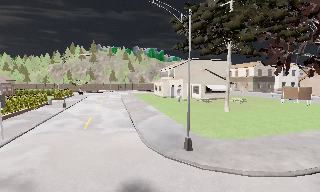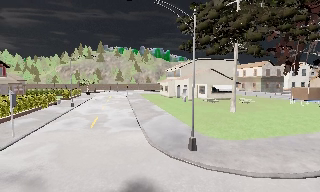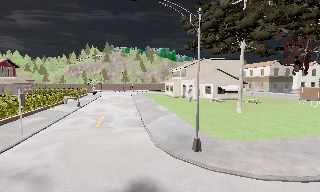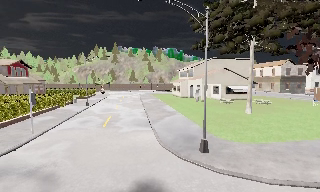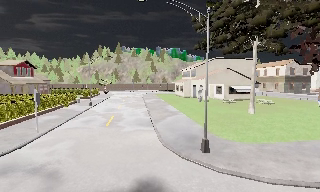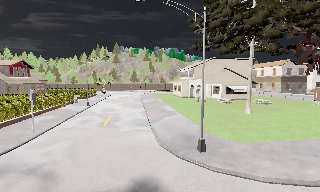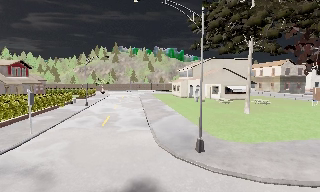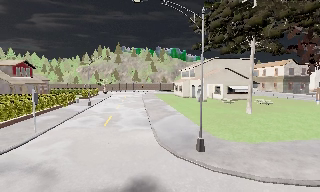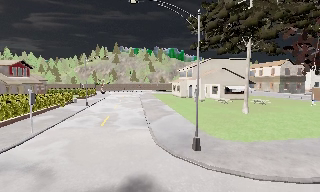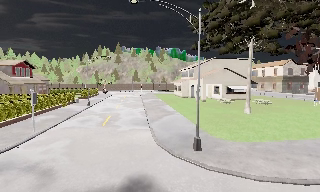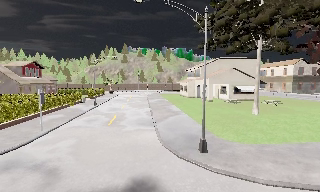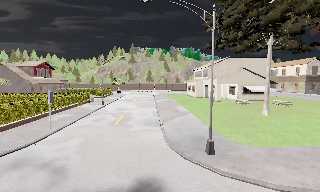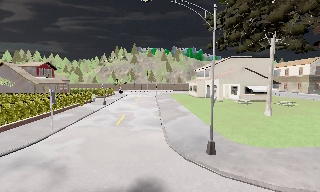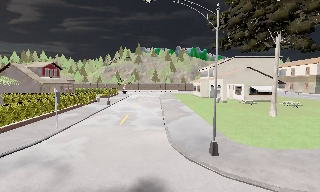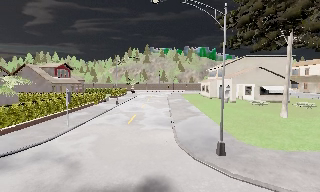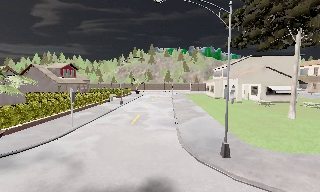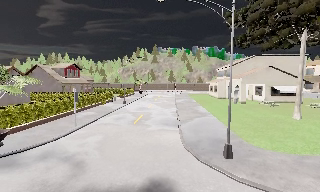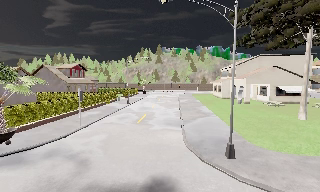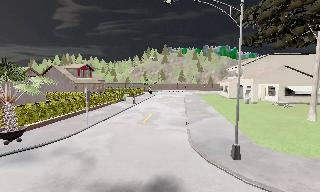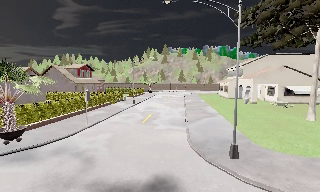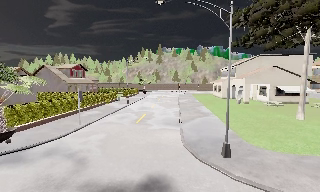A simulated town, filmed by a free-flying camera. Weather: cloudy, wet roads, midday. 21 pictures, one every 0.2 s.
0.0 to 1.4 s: The camera travels to its right, about 0.5 m.
1.4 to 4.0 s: The scene slides to the right, as the camera pans about 15 degrees to its left. It travels to its right, about 1 m.
The film runs forward here.
